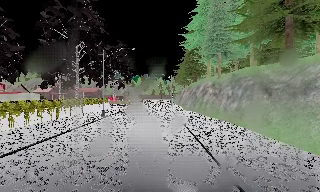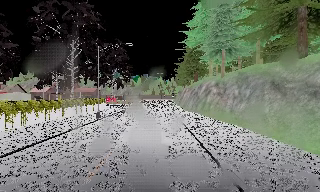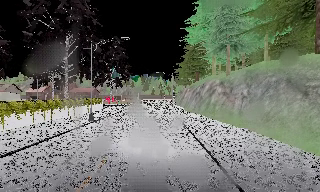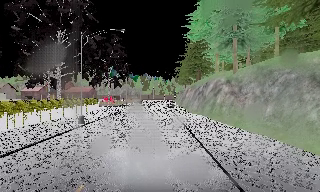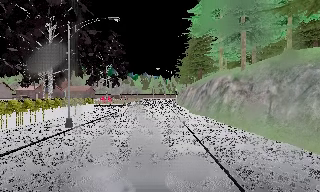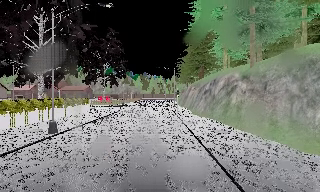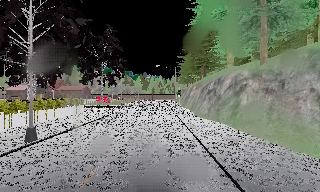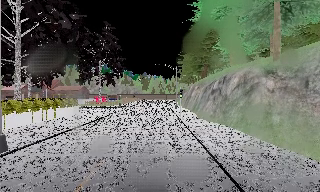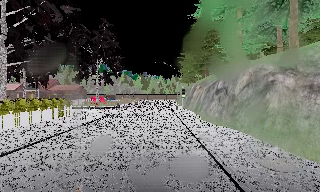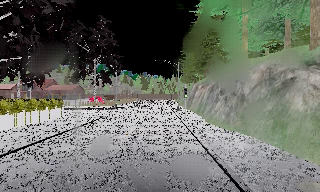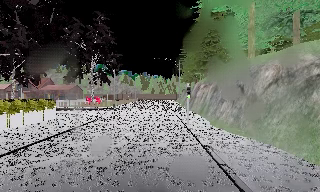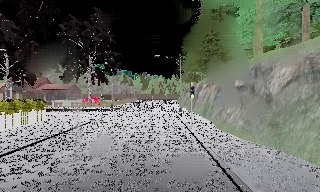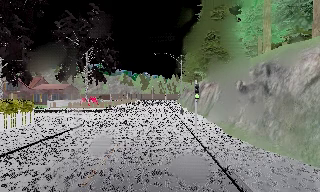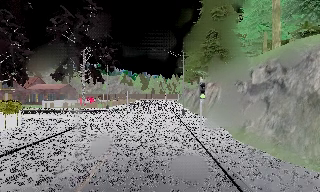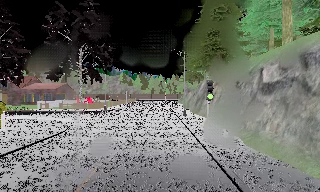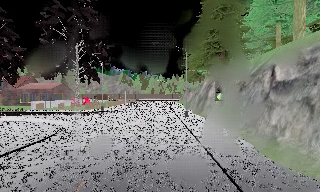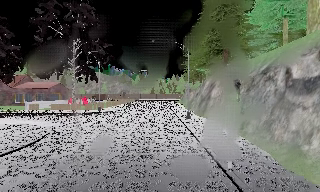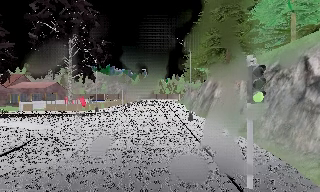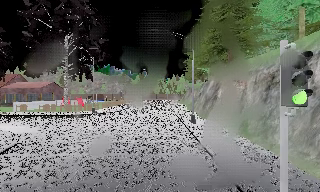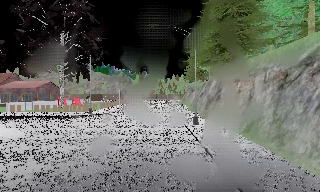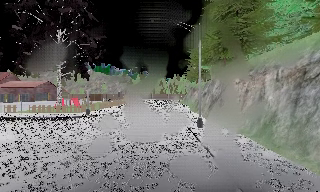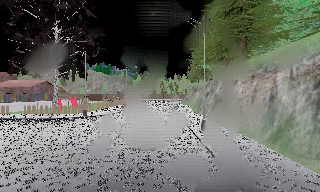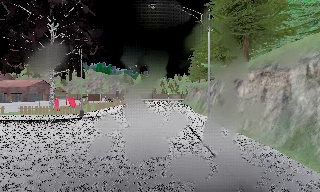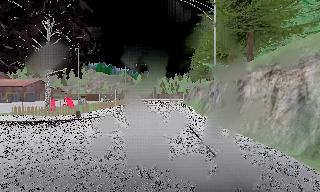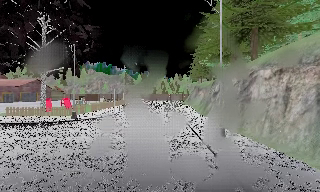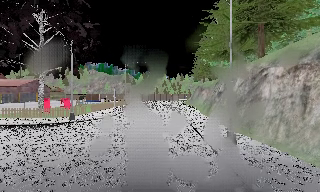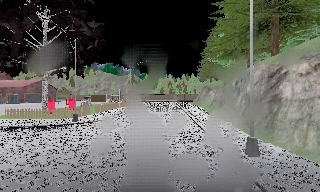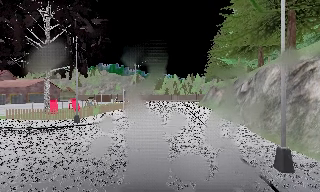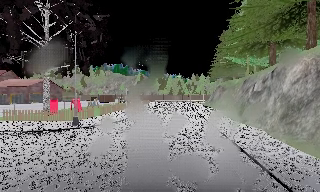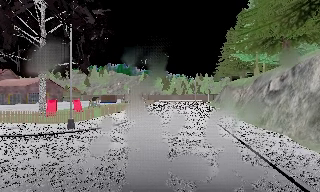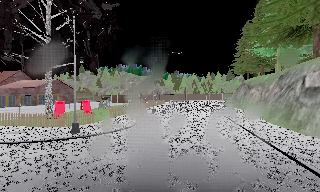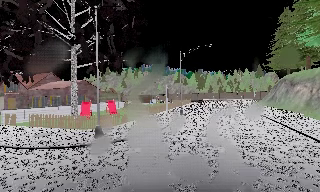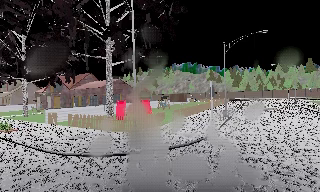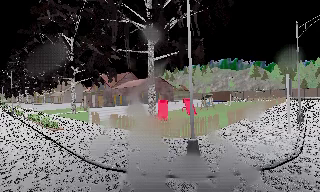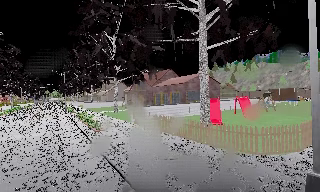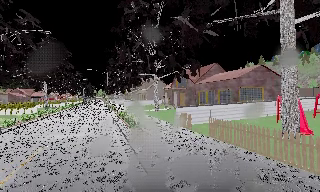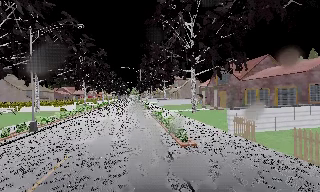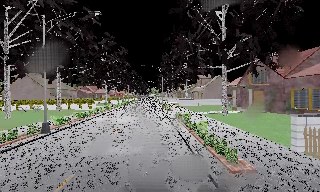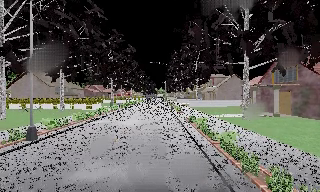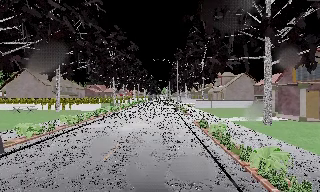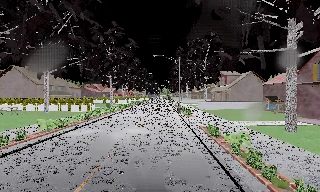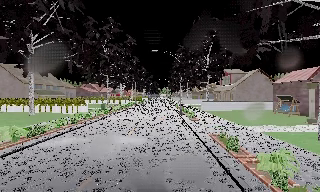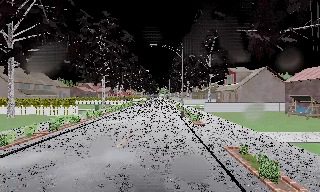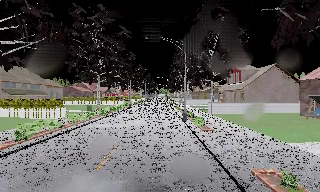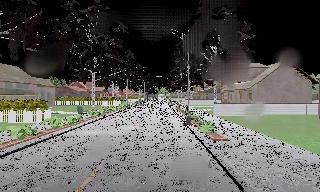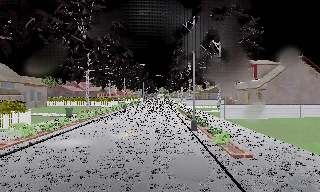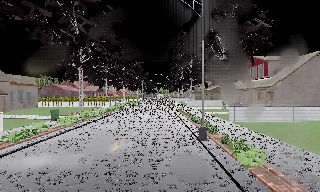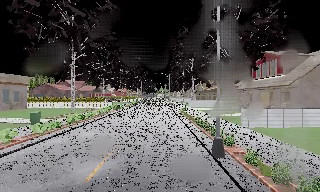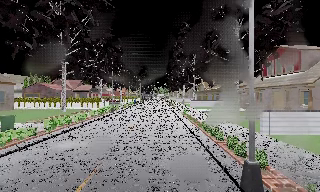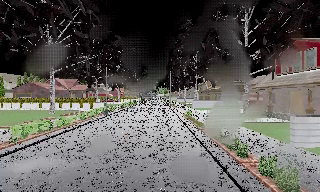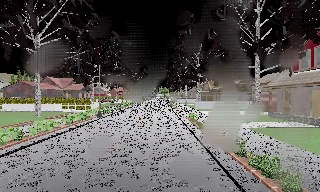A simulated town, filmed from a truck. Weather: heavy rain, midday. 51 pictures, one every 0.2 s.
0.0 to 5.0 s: The camera travels forward, about 30 m, so what stands in front looms larger. It loses speed.
5.0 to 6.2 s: The scene slides to the right, as the camera pans about 20 degrees to its left. It travels forward, about 8 m, so what stands in front looms larger. It gains speed.
6.2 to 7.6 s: The scene slides to the right, as the camera pans about 70 degrees to its left. It travels forward, about 16 m.
7.6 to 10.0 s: The camera travels forward, about 25 m, so what stands in front looms larger.
The film runs forward here.
